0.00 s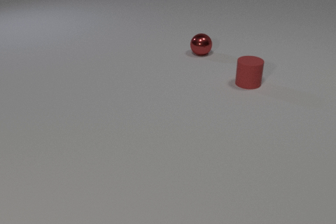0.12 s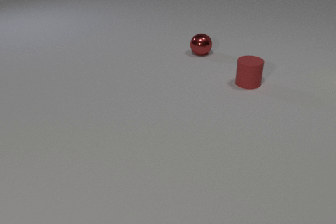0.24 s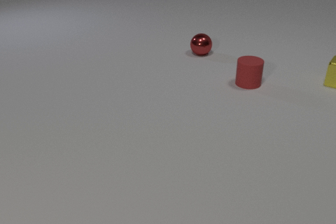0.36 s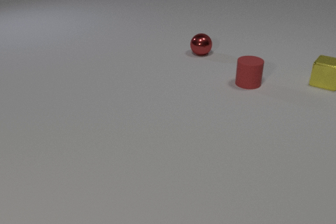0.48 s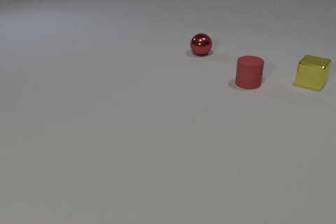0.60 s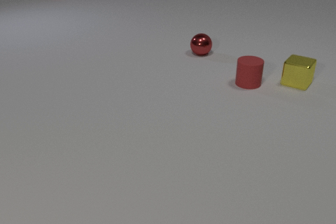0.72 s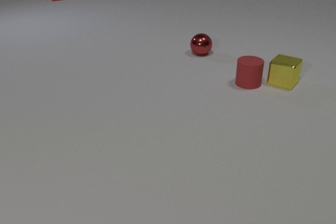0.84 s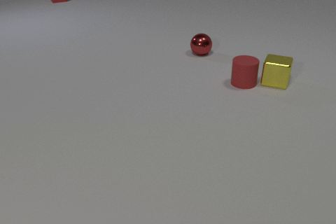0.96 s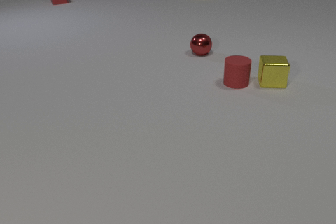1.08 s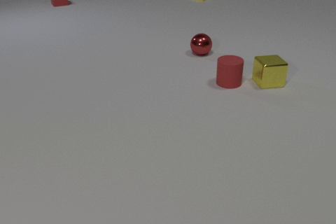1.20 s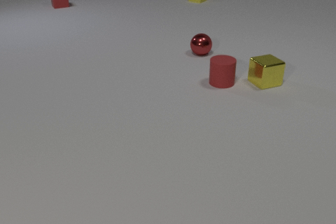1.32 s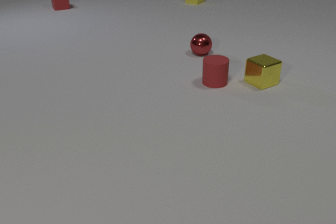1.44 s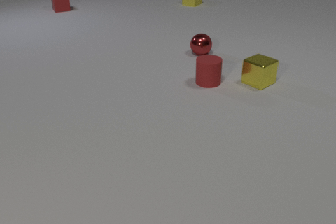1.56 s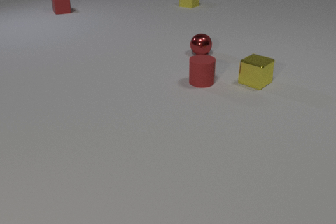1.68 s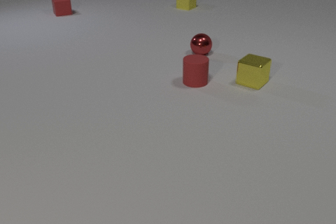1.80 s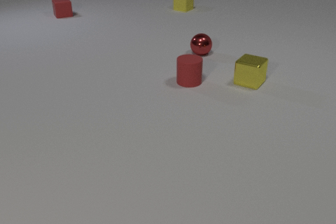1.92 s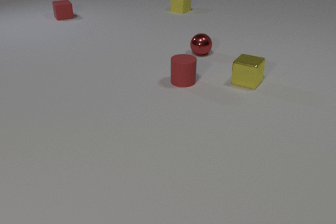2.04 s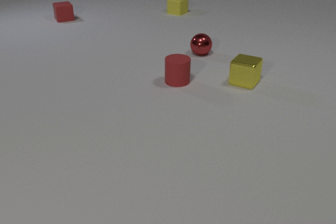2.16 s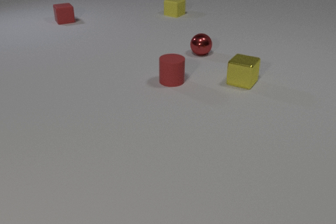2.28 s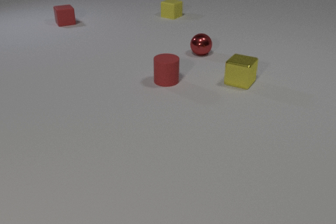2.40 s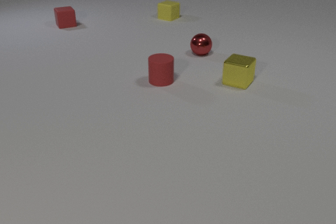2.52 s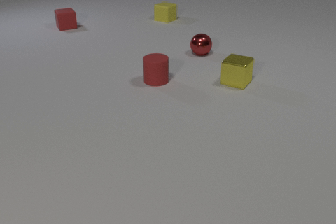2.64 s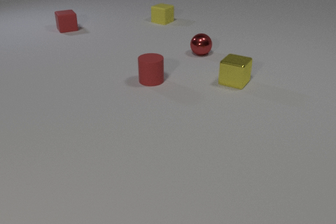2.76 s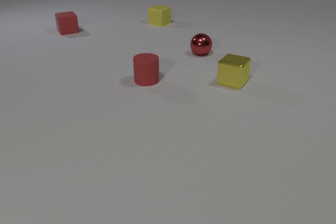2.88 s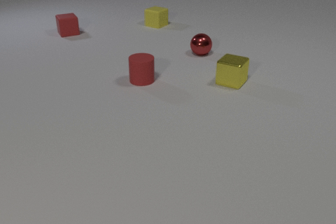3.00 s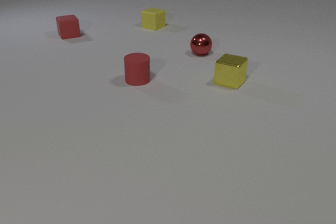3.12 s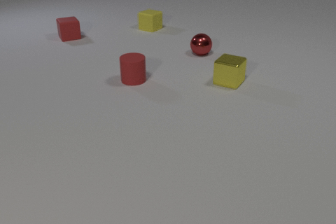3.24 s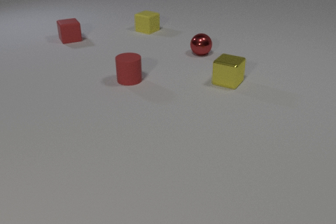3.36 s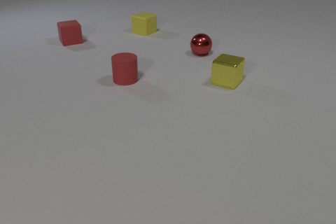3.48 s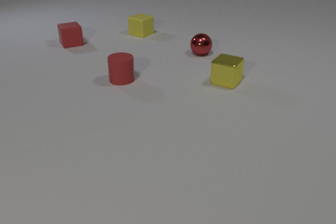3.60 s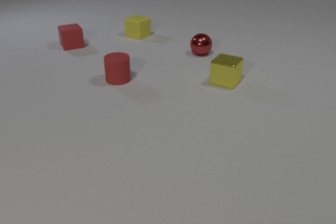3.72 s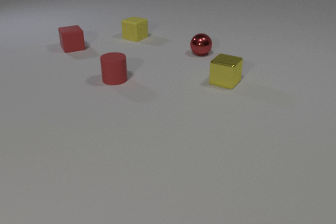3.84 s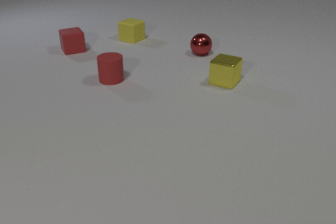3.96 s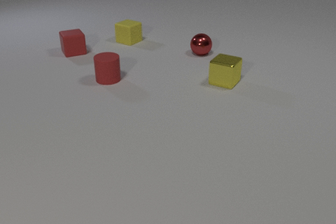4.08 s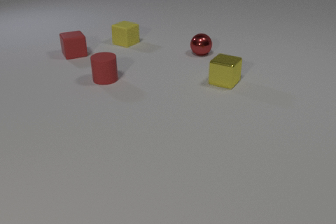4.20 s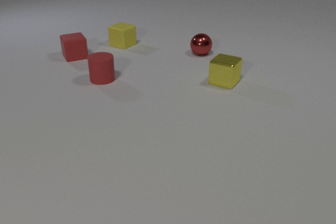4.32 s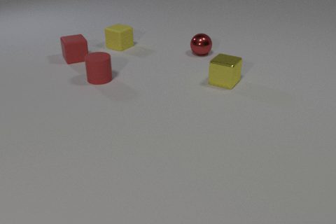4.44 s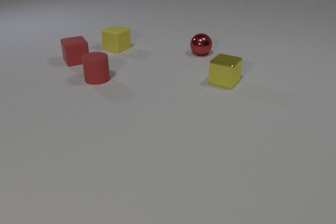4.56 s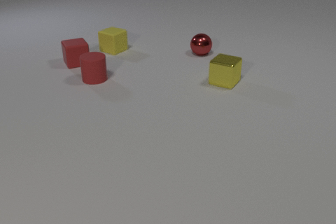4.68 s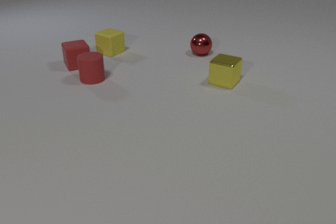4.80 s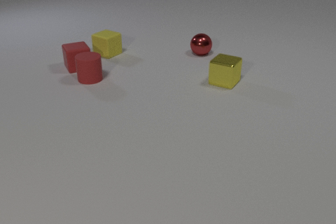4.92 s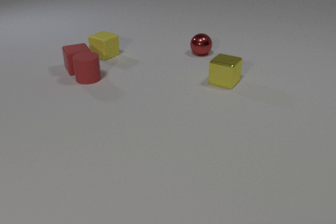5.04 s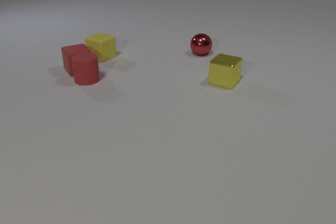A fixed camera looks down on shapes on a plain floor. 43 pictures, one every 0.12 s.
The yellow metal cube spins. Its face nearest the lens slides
to the right.
The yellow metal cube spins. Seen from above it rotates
counterclockwise.
0.00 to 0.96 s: The yellow metal cube comes in at the right edge, slides to the left, spins so that its near face slides to the right, counterclockwise seen from above. The red rubber cylinder slides to the left. The red rubber cube comes in at the top edge, slides toward the camera. The yellow rubber cube comes in at the top edge, slides toward the camera. The yellow metal cube and the red rubber cylinder collide.
0.96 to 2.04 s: The yellow metal cube slides to the left, spins so that its near face slides to the right, counterclockwise seen from above. The red rubber cylinder slides to the left. The red rubber cube slides toward the camera. The yellow rubber cube slides toward the camera and to the left.
2.04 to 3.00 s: The yellow metal cube slides to the left. The red rubber cylinder slides to the left. The red rubber cube slides toward the camera. The yellow rubber cube slides toward the camera and to the left.
3.00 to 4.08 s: The yellow metal cube slides to the left. The red rubber cylinder slides to the left. The red rubber cube slides toward the camera. The yellow rubber cube slides toward the camera and to the left.
4.08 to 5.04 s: The red rubber cylinder slides to the left. The red rubber cube slides toward the camera. The yellow rubber cube slides toward the camera and to the left. The red rubber cylinder and the red rubber cube collide.
How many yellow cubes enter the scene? 2.
Are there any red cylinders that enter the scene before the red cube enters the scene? no.
What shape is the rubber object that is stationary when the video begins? cylinder.
